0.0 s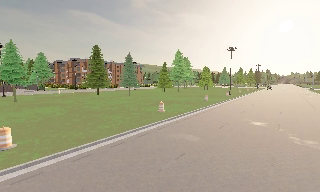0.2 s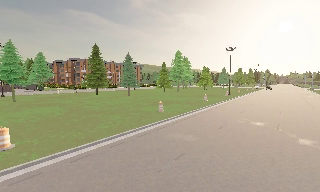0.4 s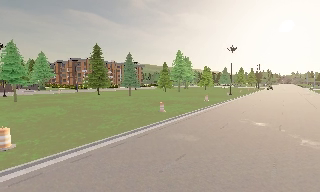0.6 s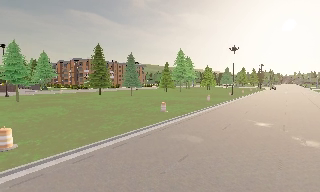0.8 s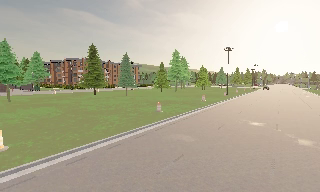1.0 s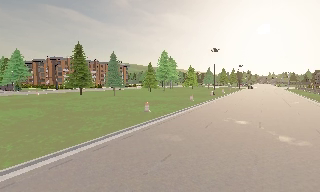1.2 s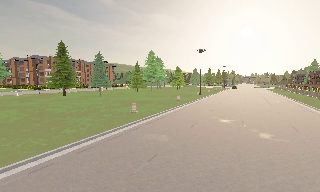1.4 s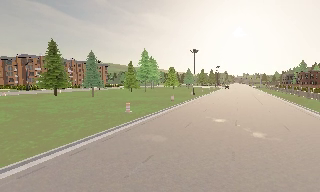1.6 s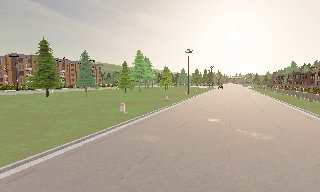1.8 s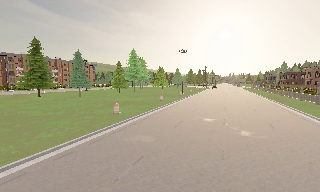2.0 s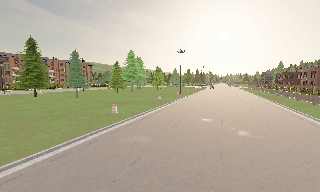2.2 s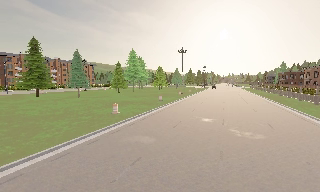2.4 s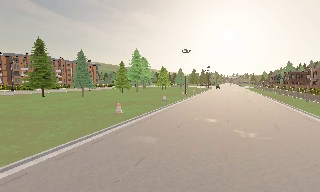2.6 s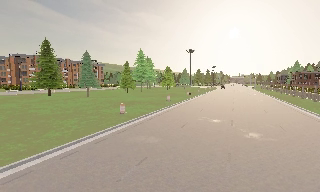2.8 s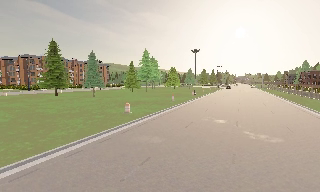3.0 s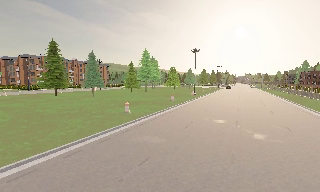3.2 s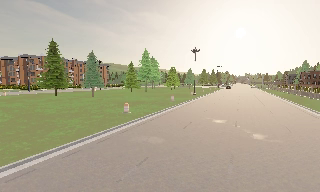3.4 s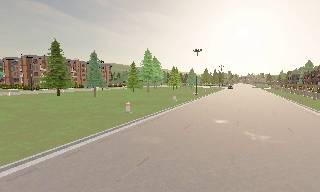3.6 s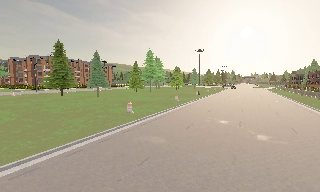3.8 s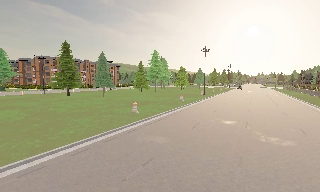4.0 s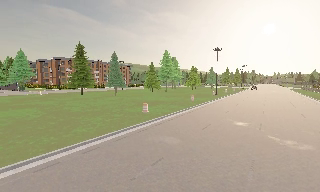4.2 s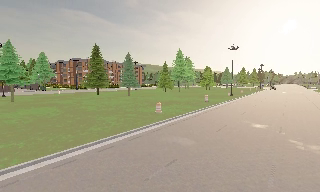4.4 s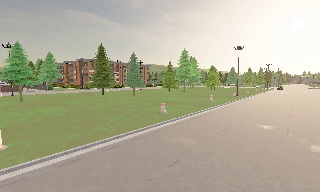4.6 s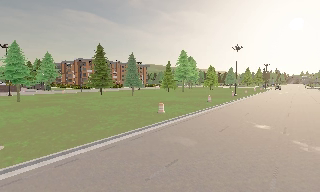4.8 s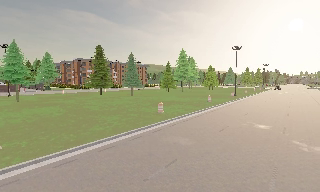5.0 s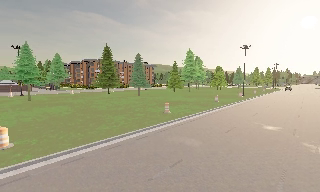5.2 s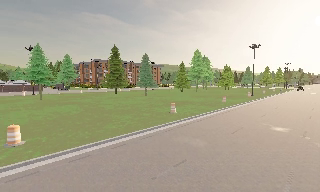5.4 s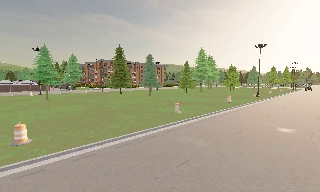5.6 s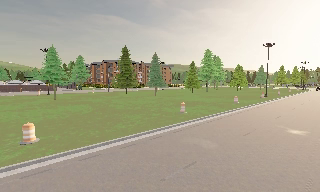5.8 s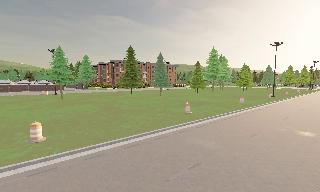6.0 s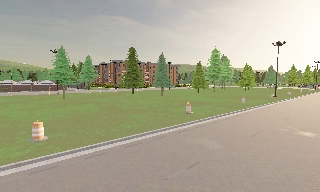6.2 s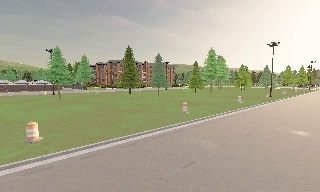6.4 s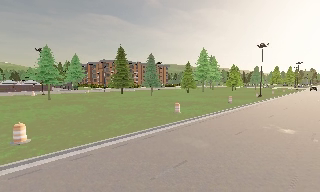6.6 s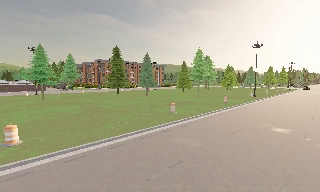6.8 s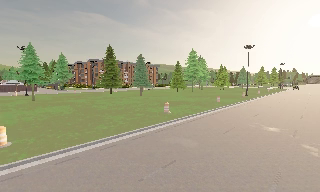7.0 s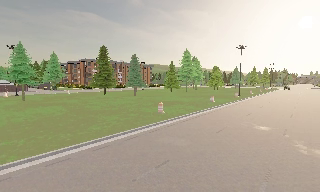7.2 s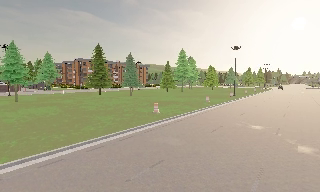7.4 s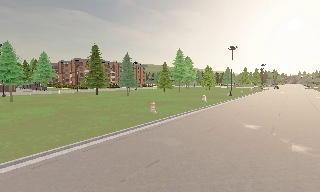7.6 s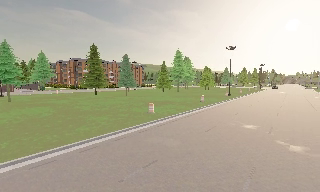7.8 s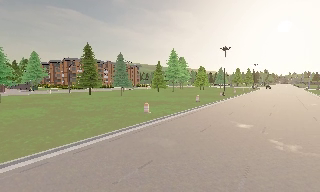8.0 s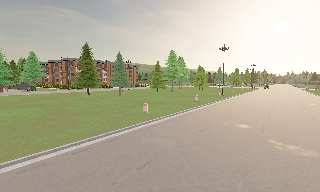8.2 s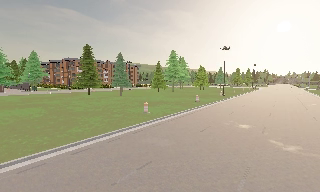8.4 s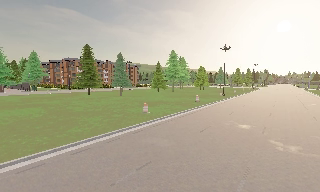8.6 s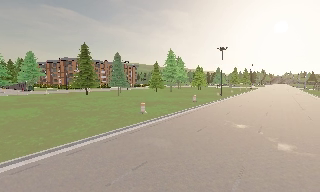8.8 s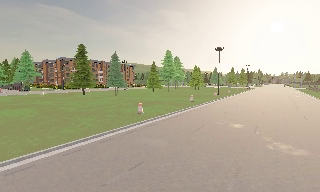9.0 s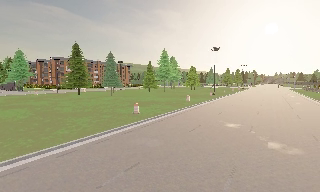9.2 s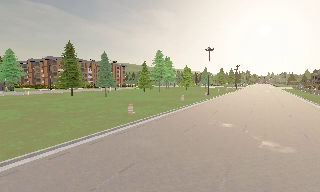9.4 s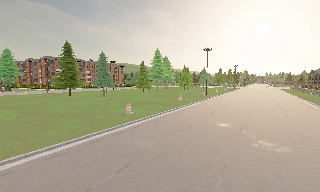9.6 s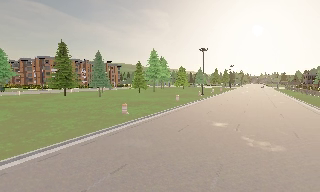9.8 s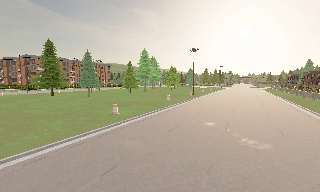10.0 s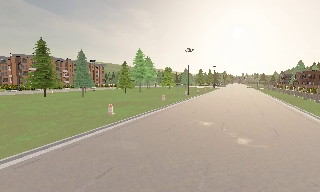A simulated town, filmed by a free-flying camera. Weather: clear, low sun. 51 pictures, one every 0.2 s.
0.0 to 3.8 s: The camera travels forward, about 1 m, so what stands in front looms larger.
3.8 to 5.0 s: The camera swings to its left by about 10 degrees, and the scene slides to the right.
5.0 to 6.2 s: The camera shifts only a little, or ends up much as it began.
6.2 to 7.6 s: The camera swings to its right by about 10 degrees, and the scene slides to the left.
7.6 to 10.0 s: The camera pans to its right, which is clockwise from overhead, by about 15 degrees.
The film runs forward here.
